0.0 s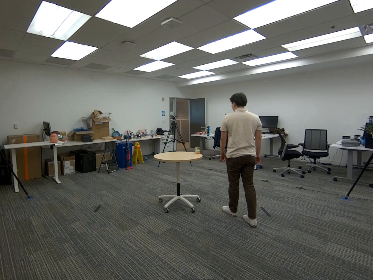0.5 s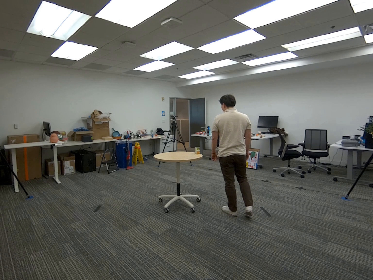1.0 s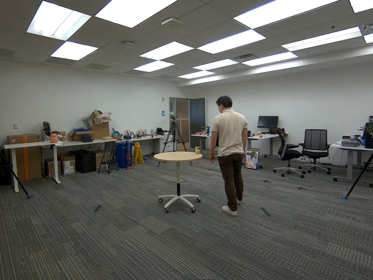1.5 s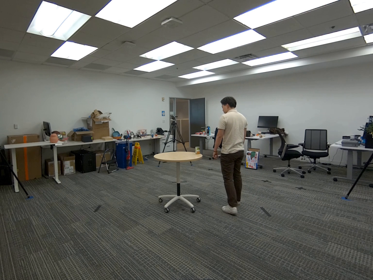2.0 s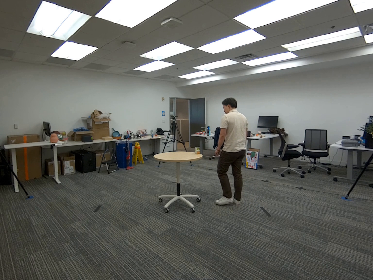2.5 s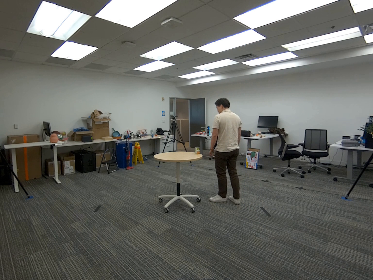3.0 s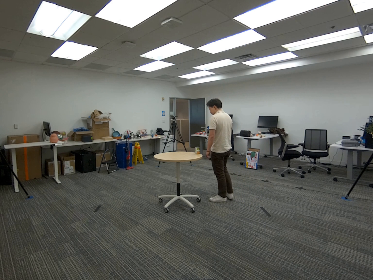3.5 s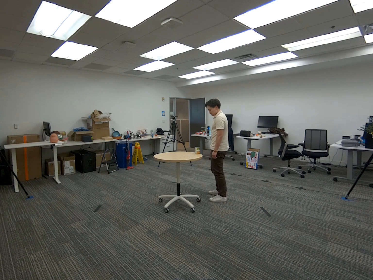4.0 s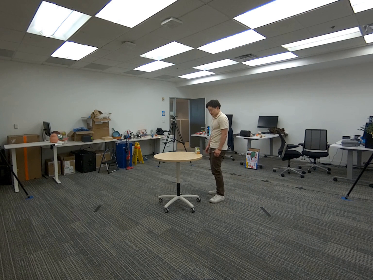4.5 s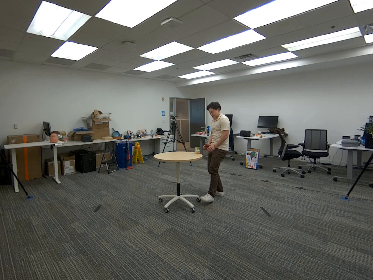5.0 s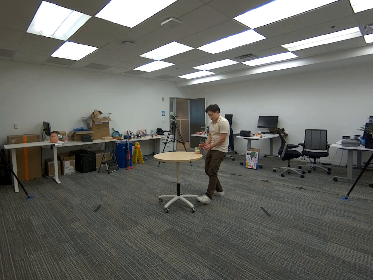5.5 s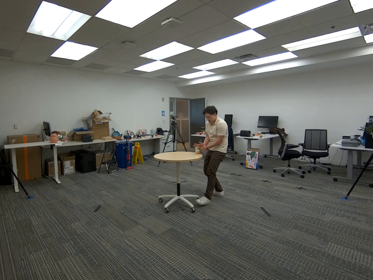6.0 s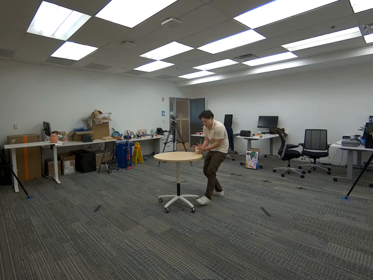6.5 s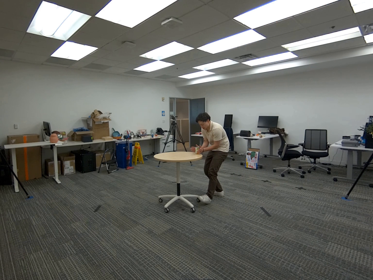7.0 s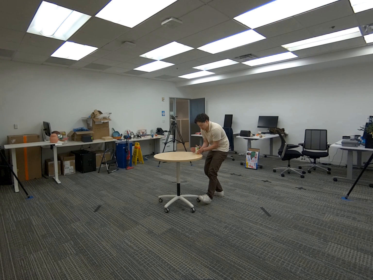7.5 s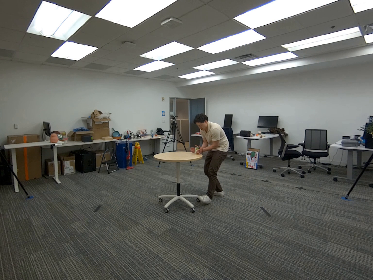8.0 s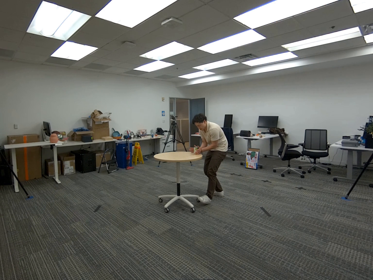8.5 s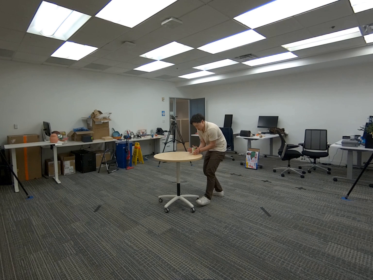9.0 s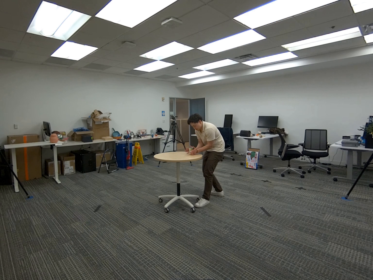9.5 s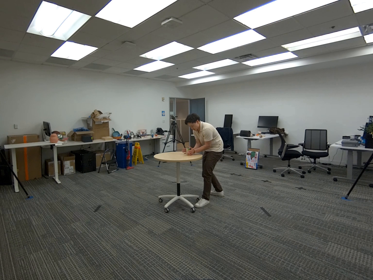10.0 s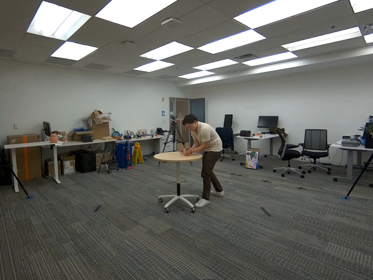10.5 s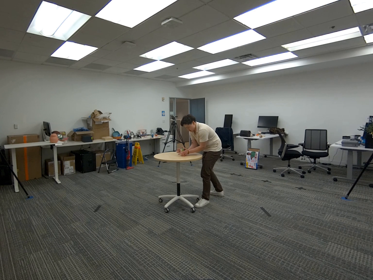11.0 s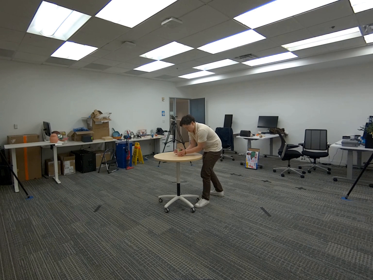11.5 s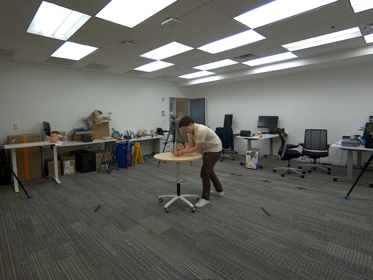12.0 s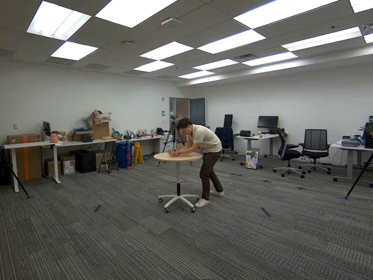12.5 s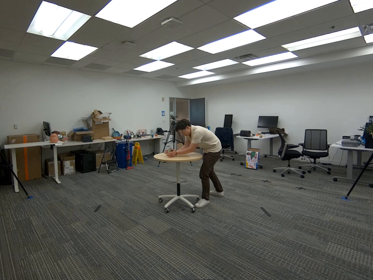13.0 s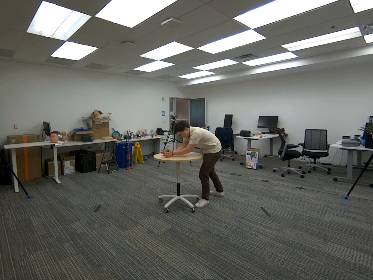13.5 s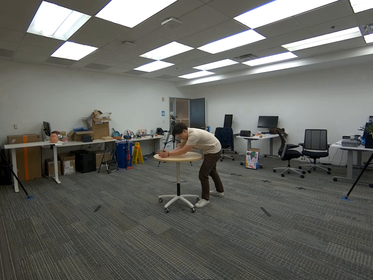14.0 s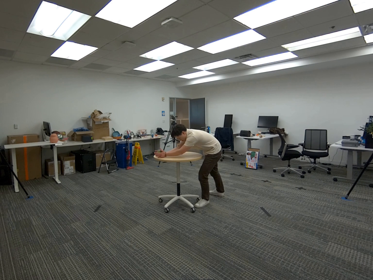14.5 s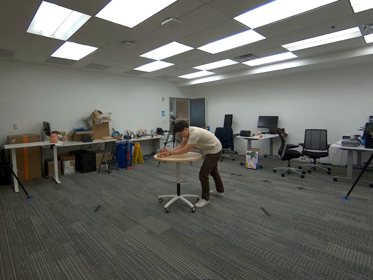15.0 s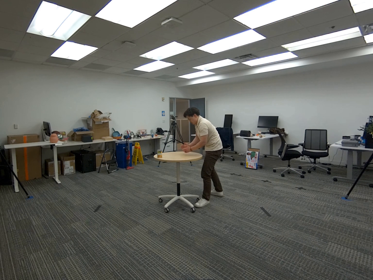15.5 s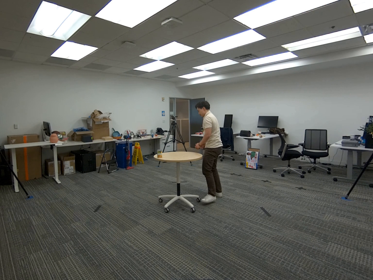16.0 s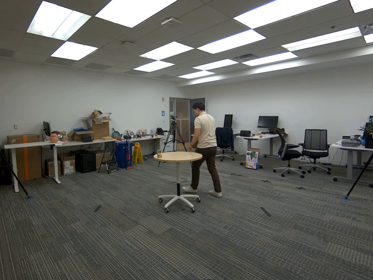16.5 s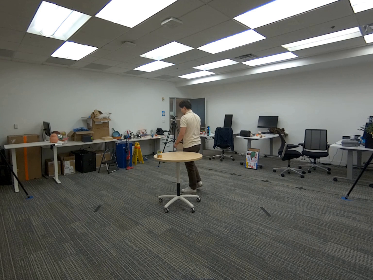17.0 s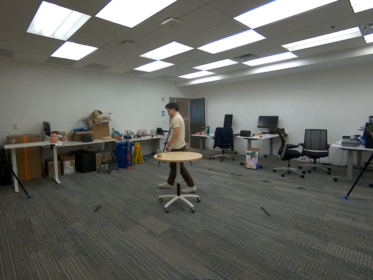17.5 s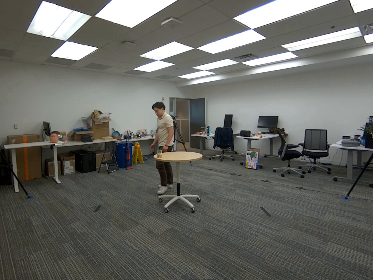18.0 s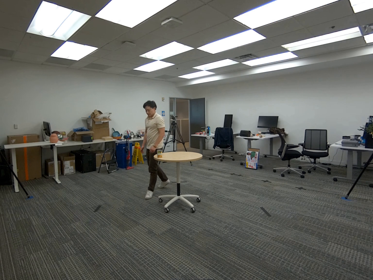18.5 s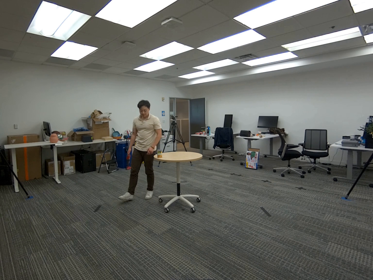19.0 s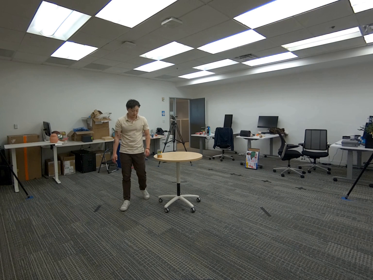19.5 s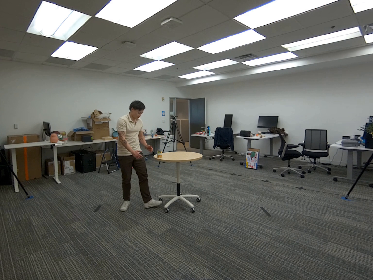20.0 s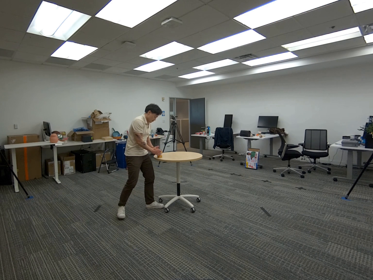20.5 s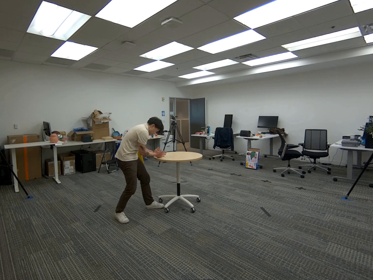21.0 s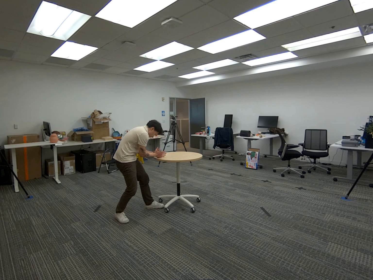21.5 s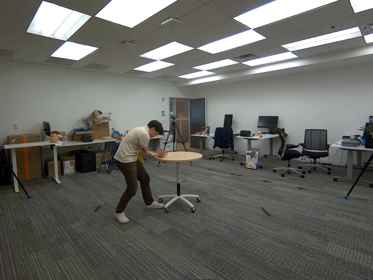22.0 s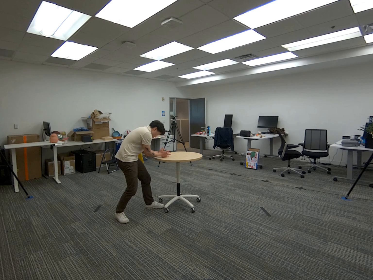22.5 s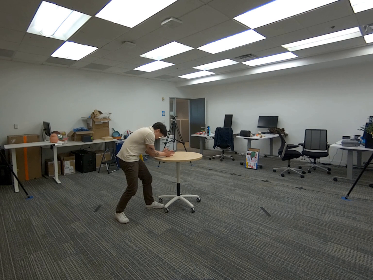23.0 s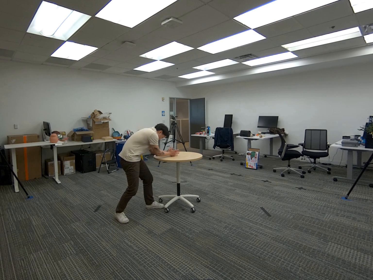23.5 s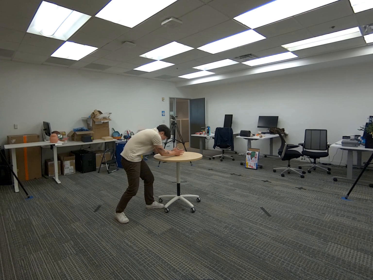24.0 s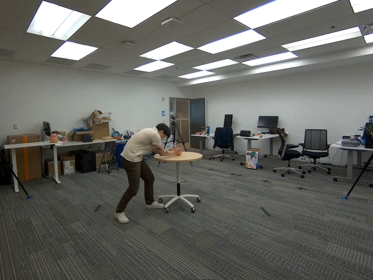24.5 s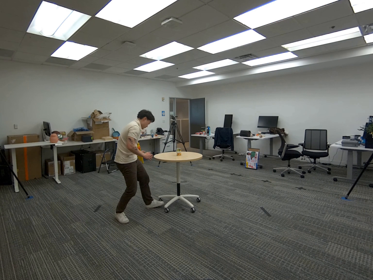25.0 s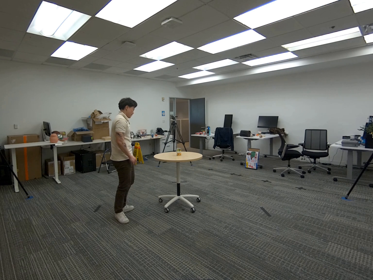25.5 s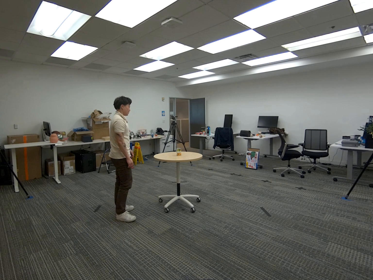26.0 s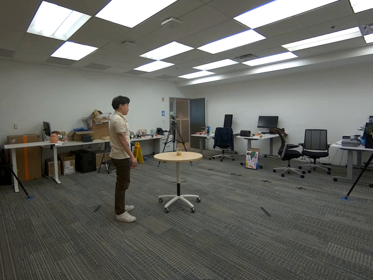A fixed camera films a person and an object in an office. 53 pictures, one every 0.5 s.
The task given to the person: Walk over to the corn can on the round table and push the corn can away using your palms. Continue to push the corn can away from you as you move around the table.
